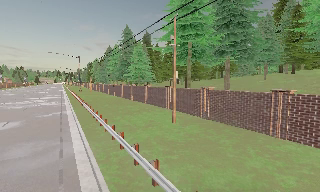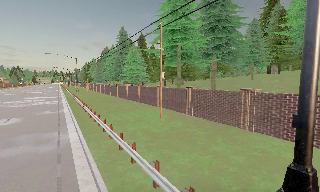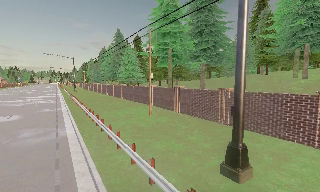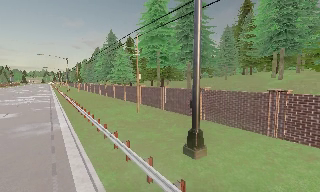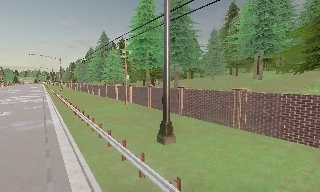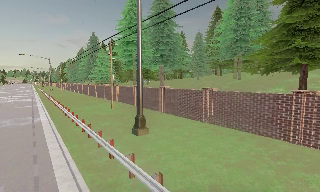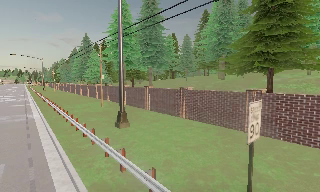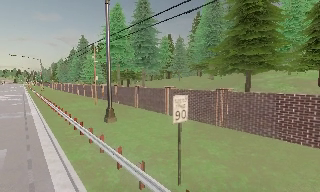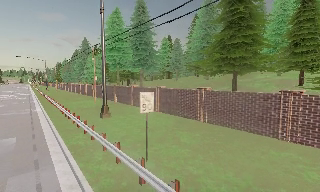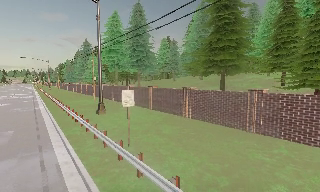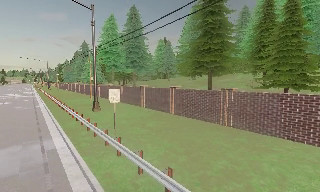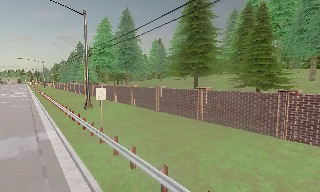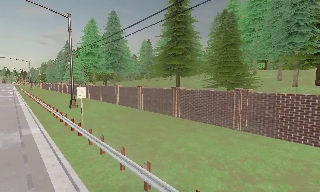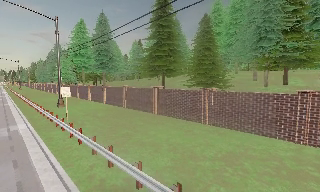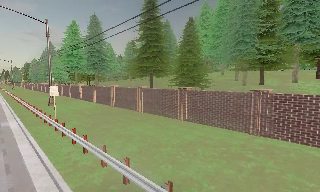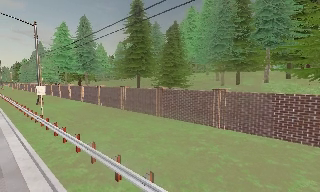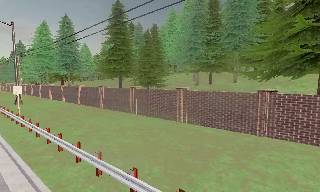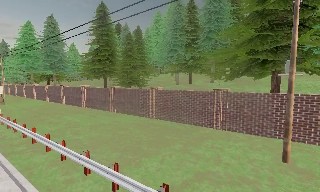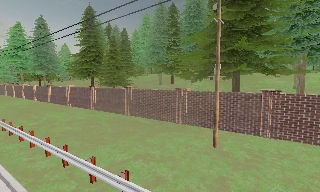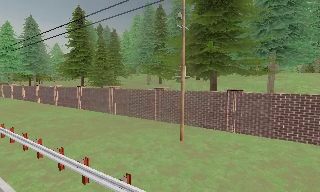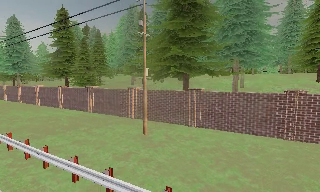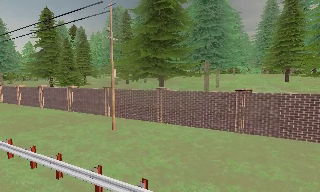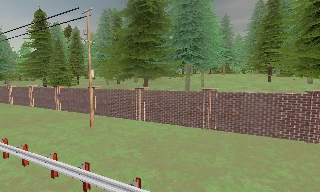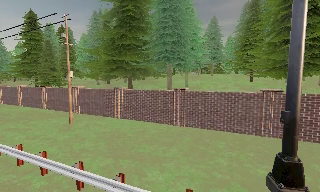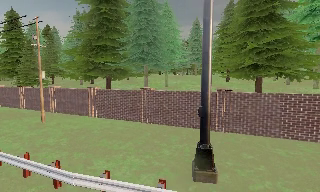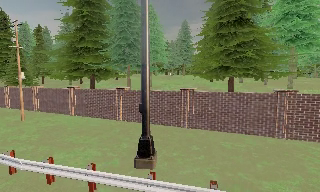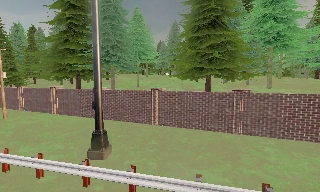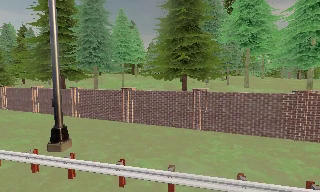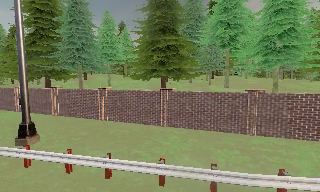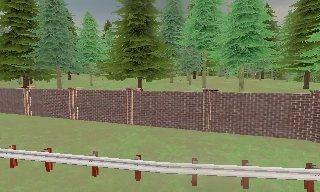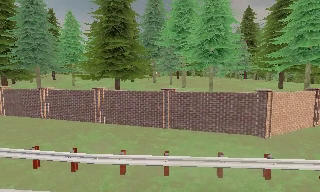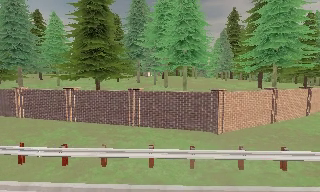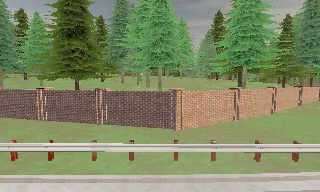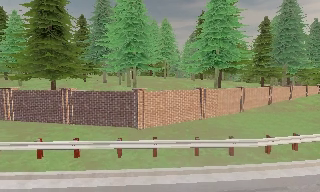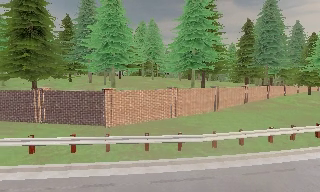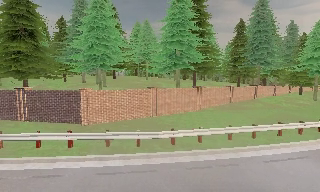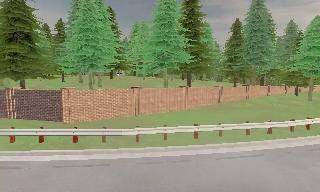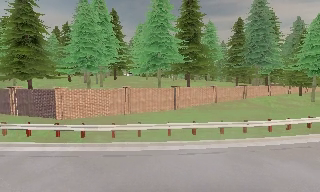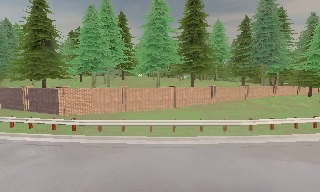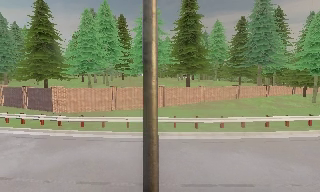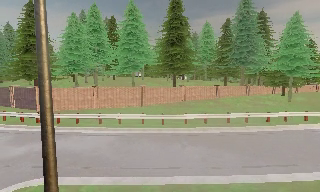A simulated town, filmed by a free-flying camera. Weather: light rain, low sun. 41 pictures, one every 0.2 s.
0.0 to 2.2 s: The camera travels backward and to its right, about 19 m, so what stands in front gets smaller.
2.2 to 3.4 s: The camera pans to its right, which is clockwise from overhead, by about 15 degrees. It travels to its right and backward, about 11 m, so close, fixed things drift to the left.
3.4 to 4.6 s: The camera travels to its right and backward, about 11 m, so close, fixed things drift to the left.
4.6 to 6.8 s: The camera pans to its right, which is clockwise from overhead, by about 15 degrees. It travels to its right, about 20 m, so close, fixed things drift to the left.
6.8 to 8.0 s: The camera pans to its left, which is counterclockwise from overhead, by about 15 degrees. It travels to its right, about 12 m, so close, fixed things drift to the left.
The film runs backward here.
